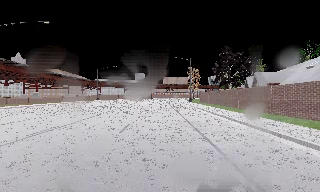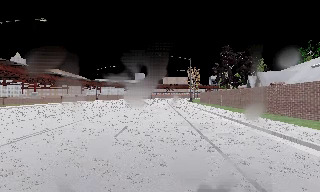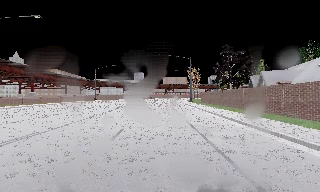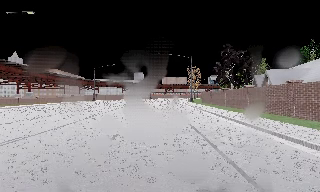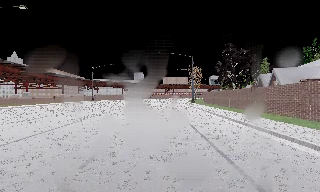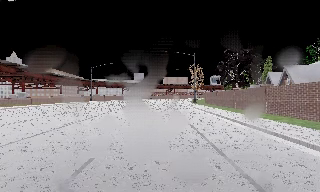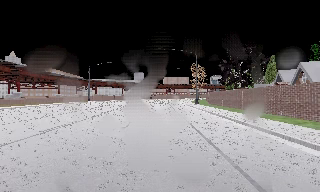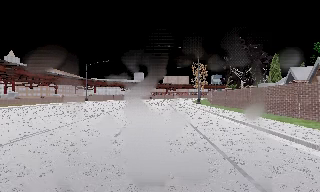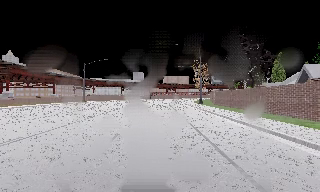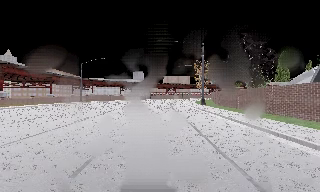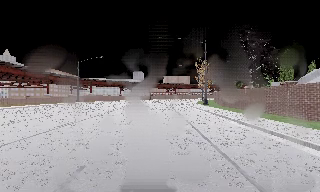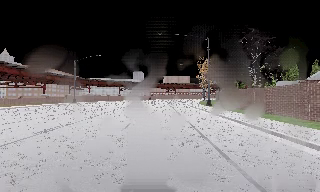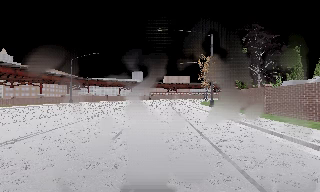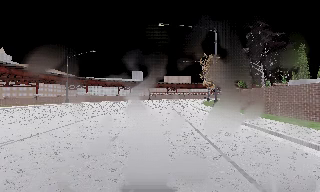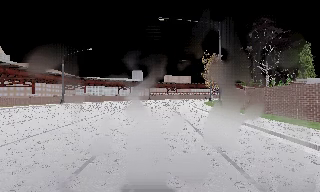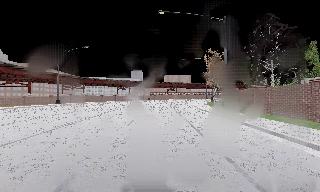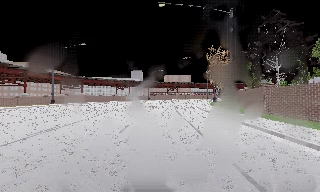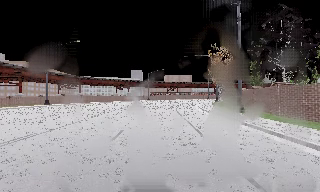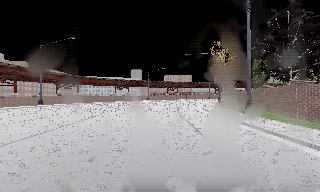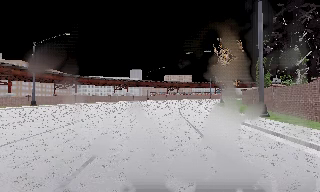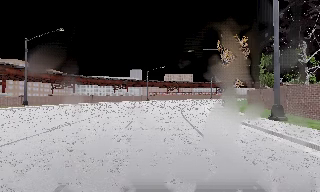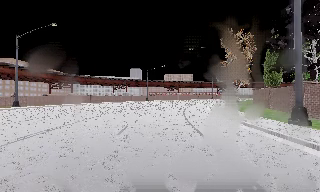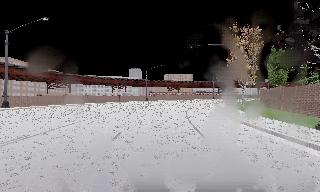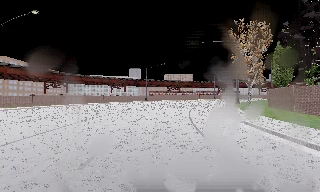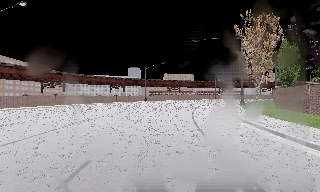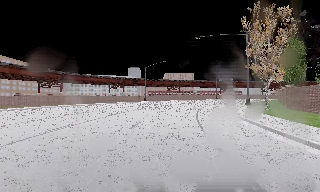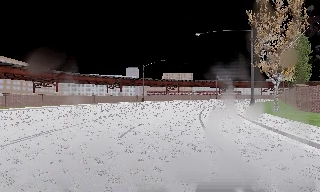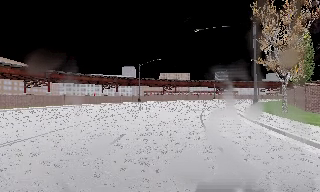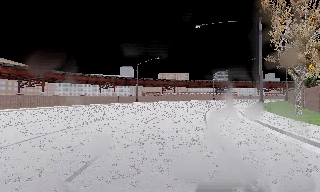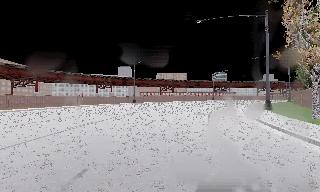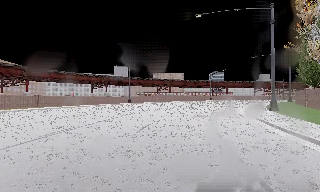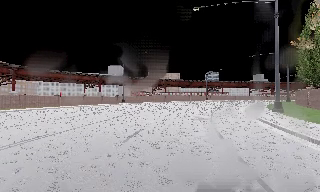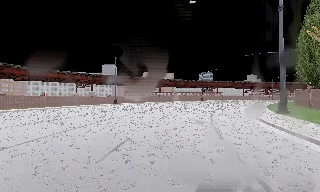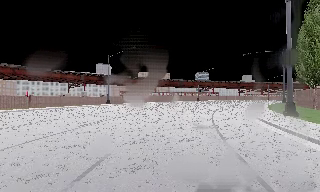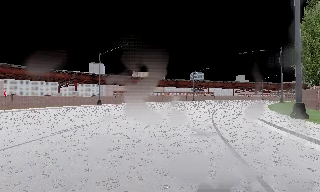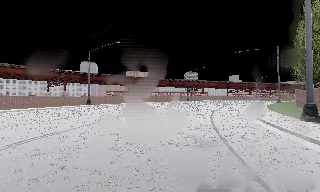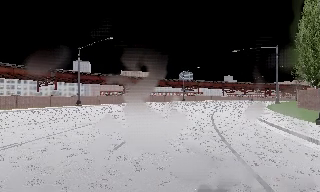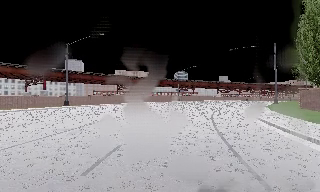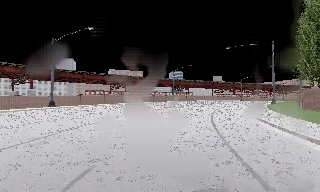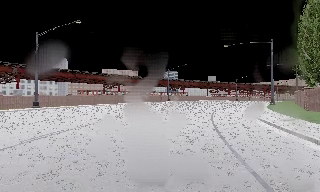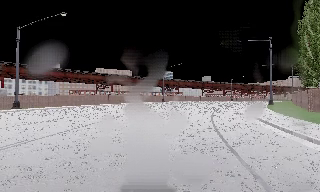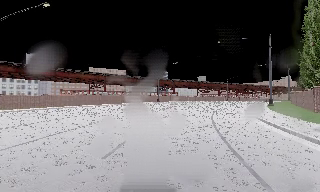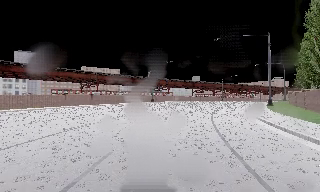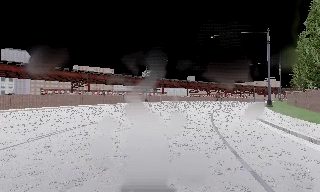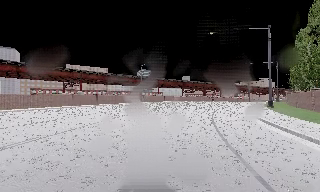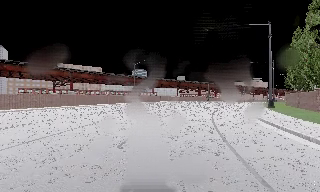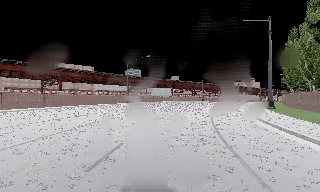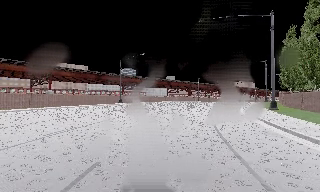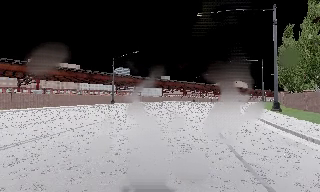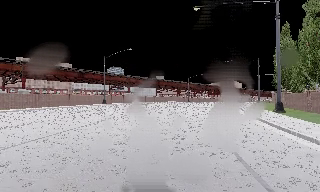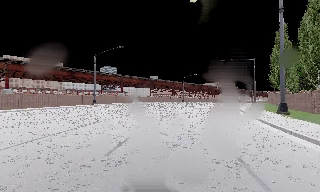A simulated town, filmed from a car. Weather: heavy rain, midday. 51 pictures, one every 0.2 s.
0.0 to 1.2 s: The camera travels forward, about 6 m, so what stands in front looms larger. It gains speed.
1.2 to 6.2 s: The camera travels forward, about 40 m, so what stands in front looms larger.
6.2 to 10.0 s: The scene slides to the left, as the camera pans about 35 degrees to its right. It travels forward, about 30 m.
The film runs forward here.
